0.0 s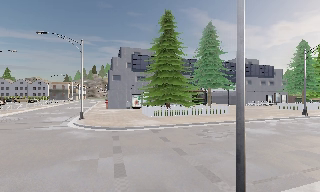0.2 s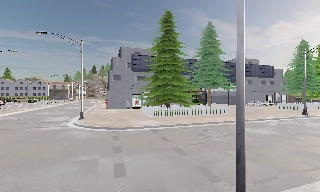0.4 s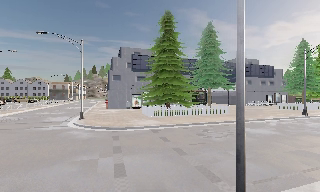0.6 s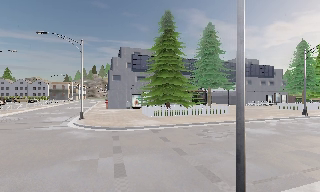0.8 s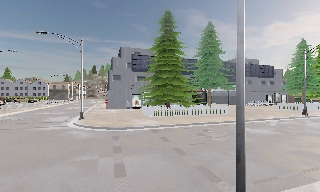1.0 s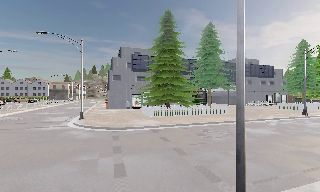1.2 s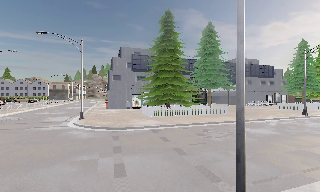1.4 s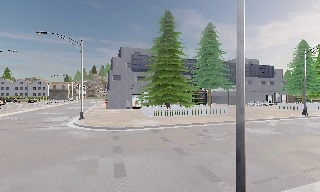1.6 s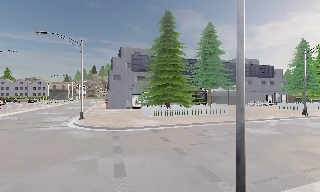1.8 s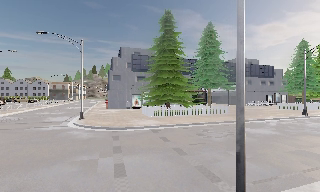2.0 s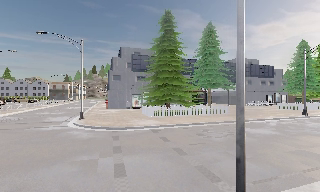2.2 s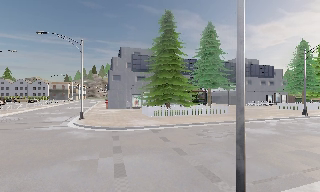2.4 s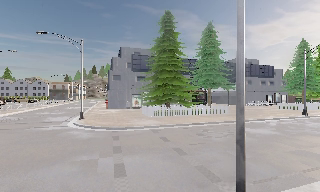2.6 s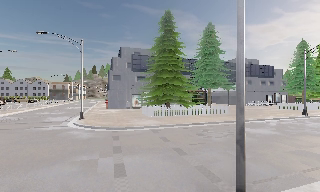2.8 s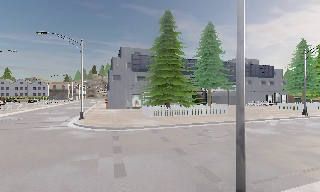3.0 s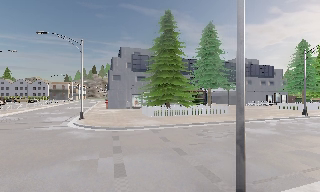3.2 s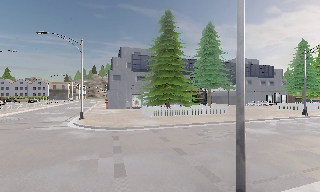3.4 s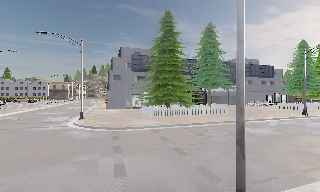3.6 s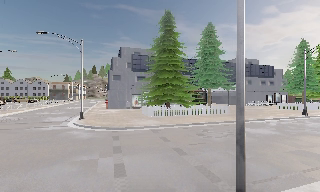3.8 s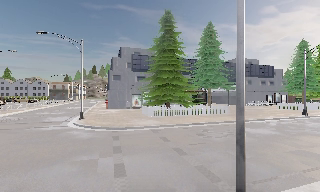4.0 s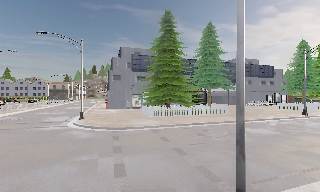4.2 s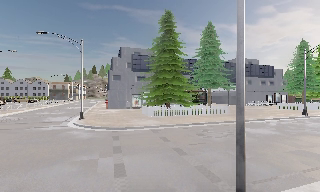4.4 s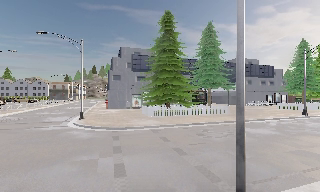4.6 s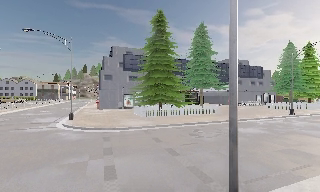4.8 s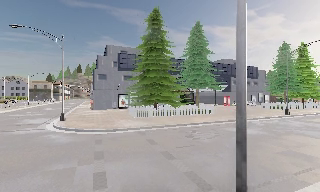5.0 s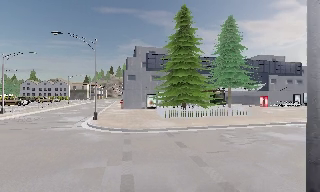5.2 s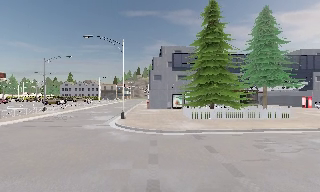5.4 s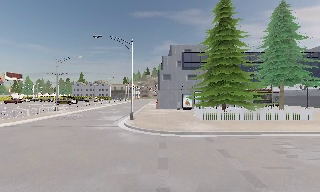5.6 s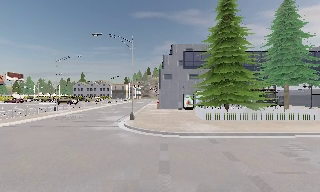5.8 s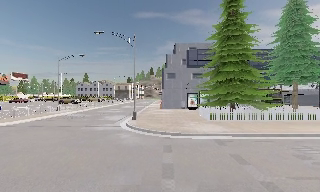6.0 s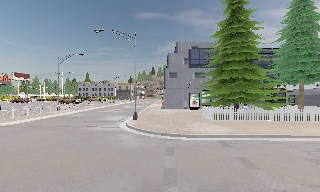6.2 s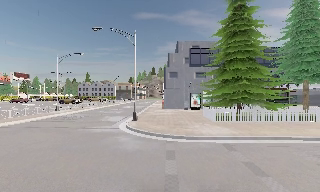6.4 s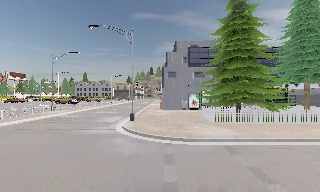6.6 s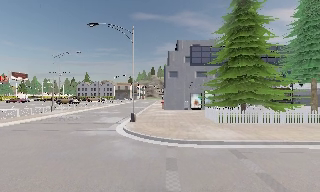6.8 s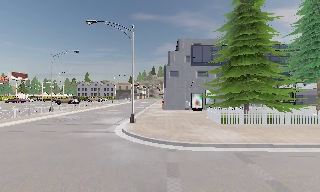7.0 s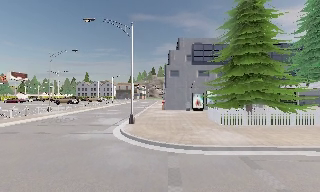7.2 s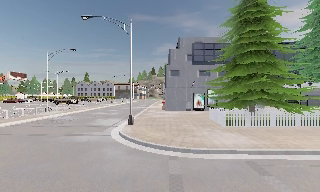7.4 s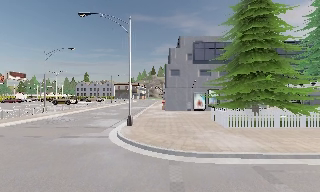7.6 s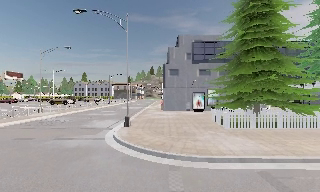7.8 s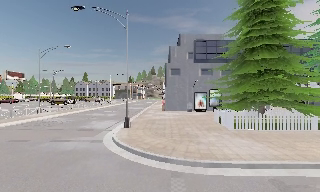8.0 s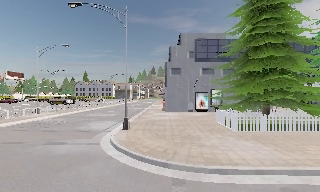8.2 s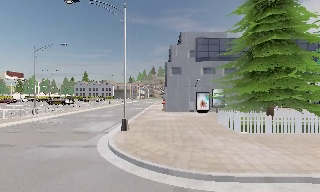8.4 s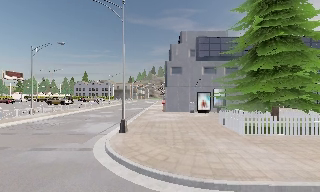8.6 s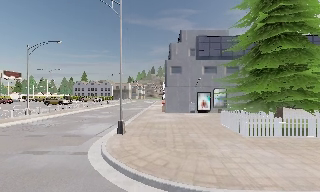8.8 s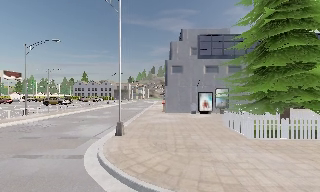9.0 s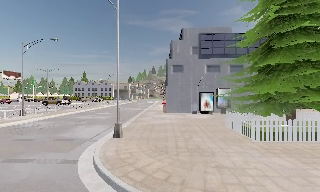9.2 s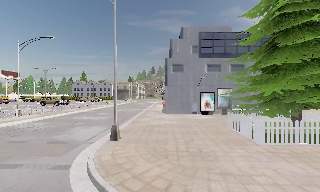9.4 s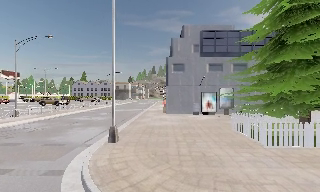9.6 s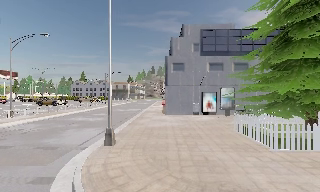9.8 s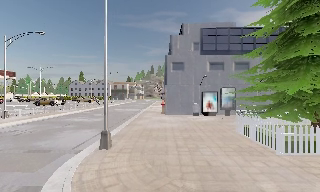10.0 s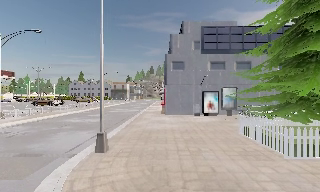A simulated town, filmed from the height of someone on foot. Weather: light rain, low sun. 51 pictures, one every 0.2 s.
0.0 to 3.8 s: The camera keeps its place and its aim.
3.8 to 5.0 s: The camera travels forward, about 1 m, so what stands in front looms larger. It gains speed.
5.0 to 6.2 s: The camera pans to its left, which is counterclockwise from overhead, by about 15 degrees. It travels forward, about 2.5 m, so what stands in front looms larger.
6.2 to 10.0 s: The camera travels forward, about 7 m, so what stands in front looms larger.
The film runs forward here.
